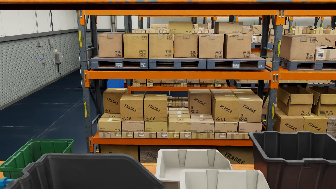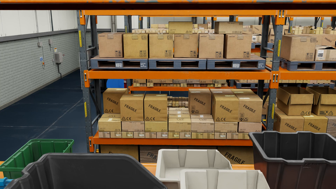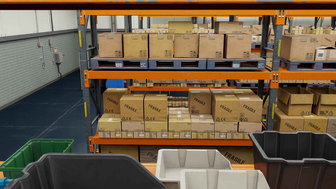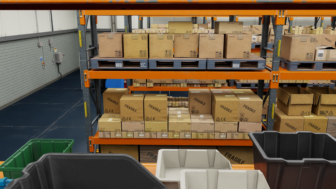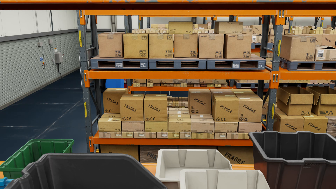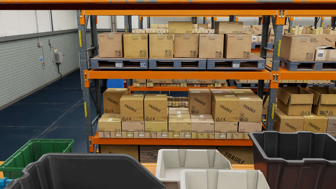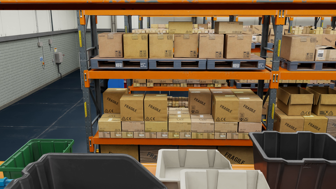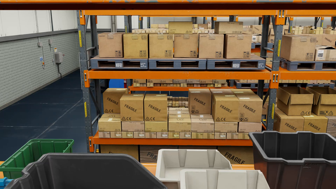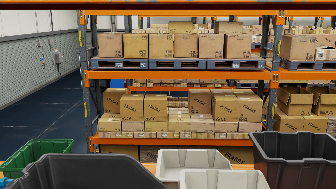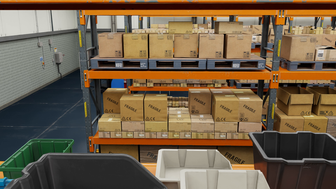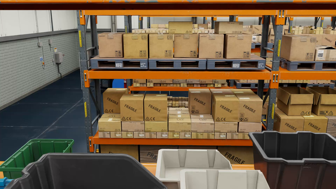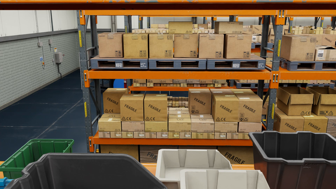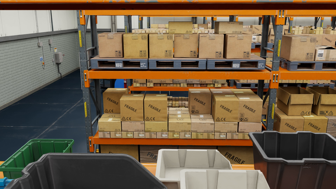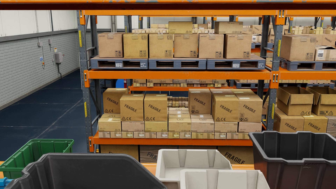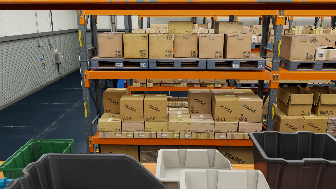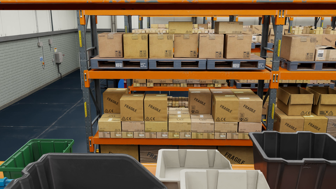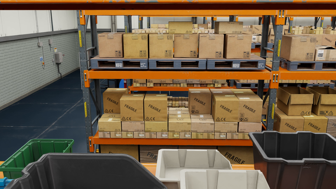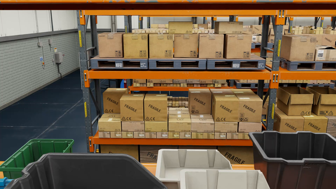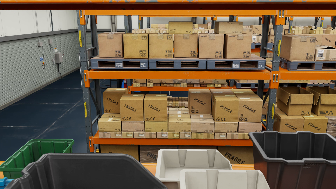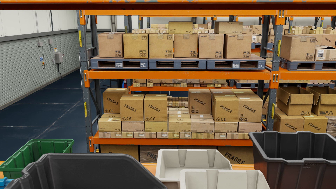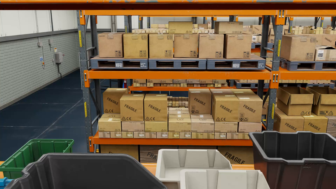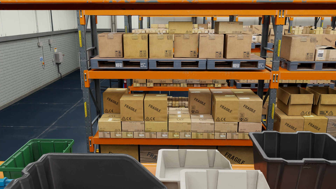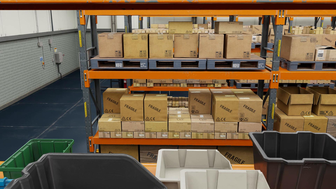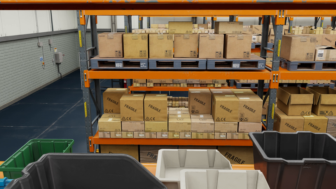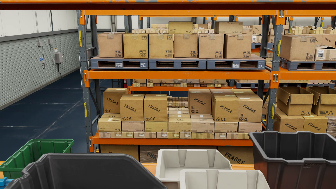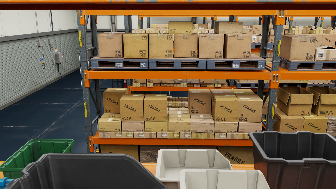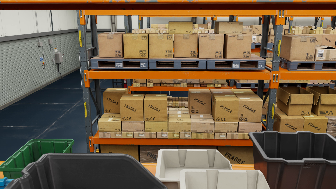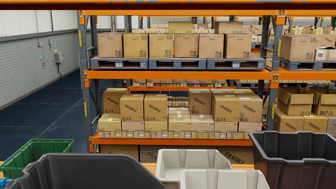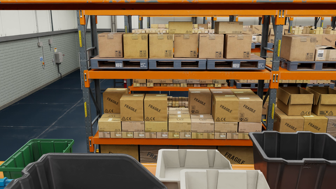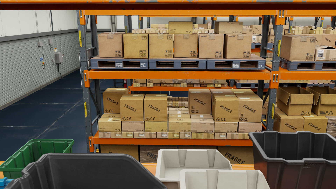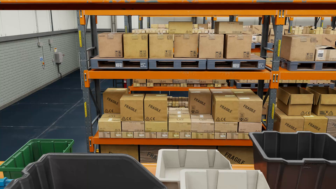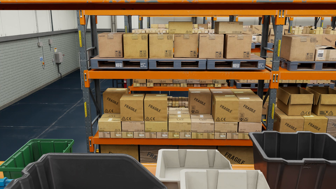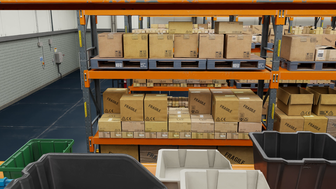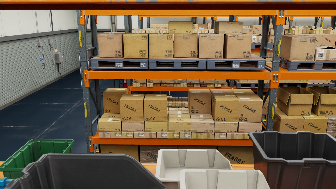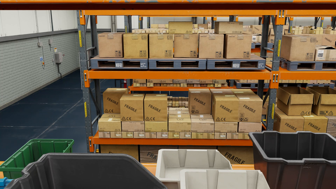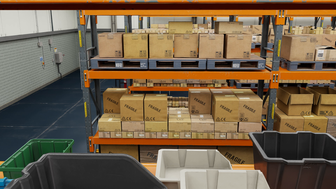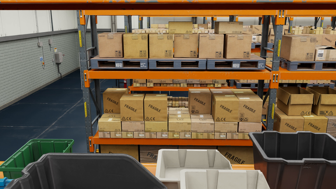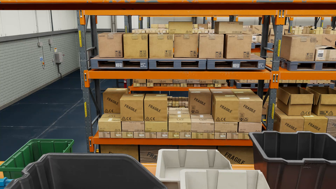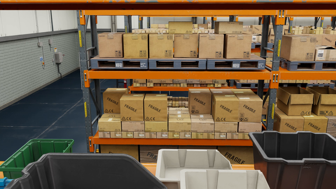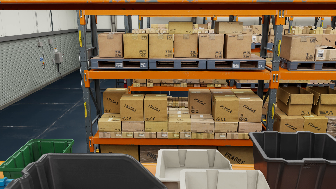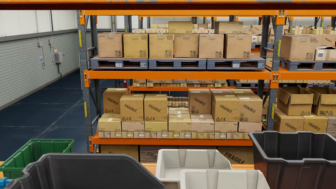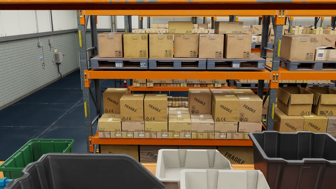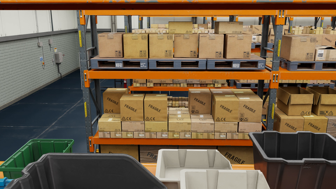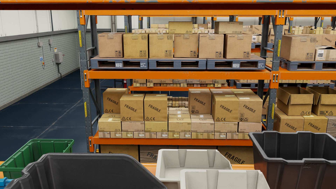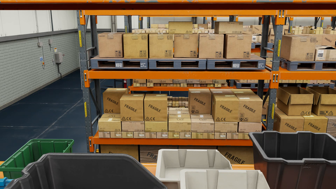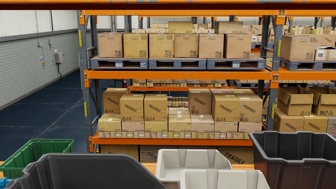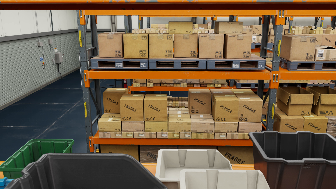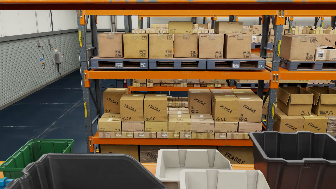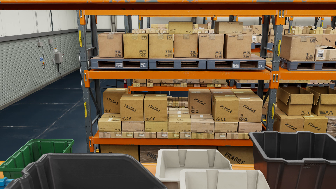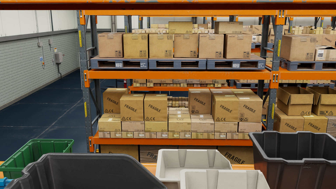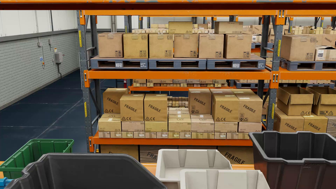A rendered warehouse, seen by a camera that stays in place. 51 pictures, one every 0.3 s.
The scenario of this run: A forklift runs into an object in its way.
